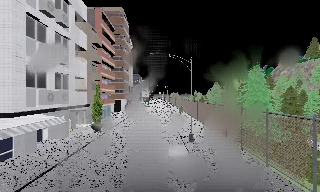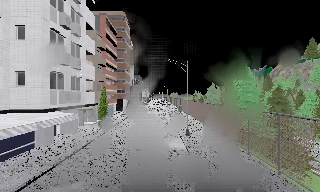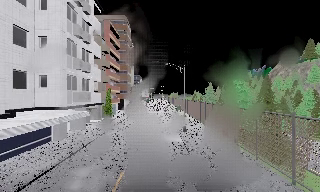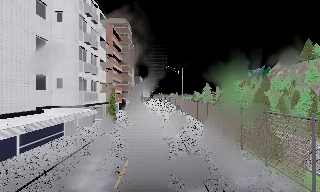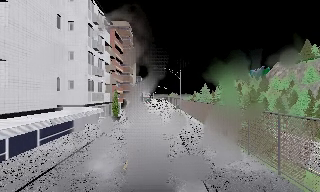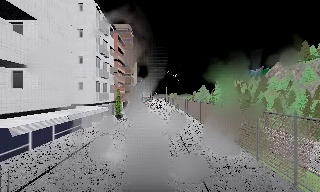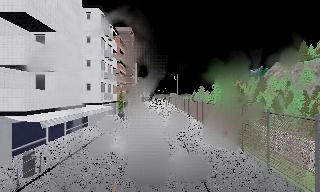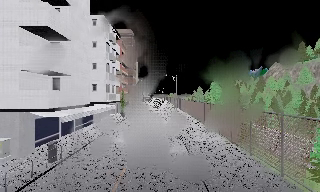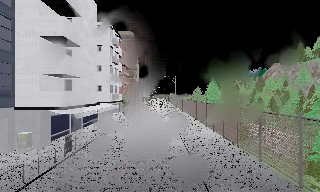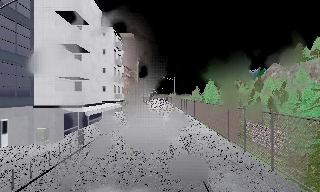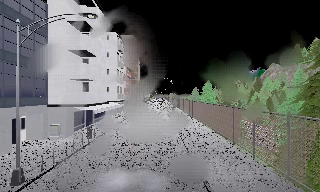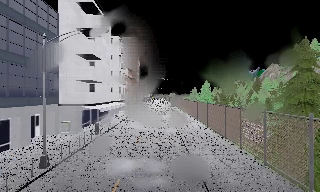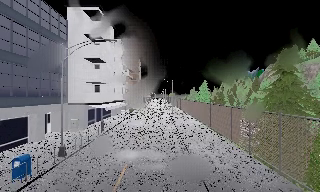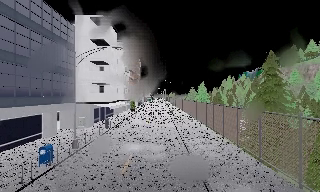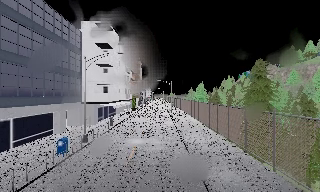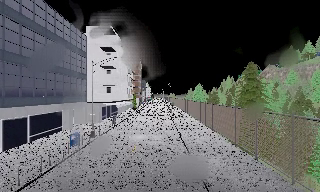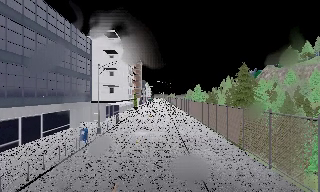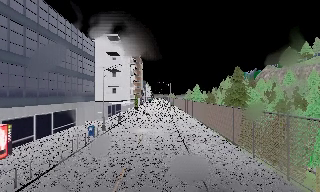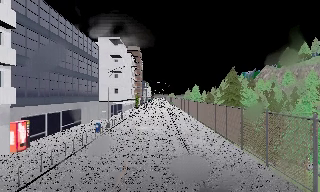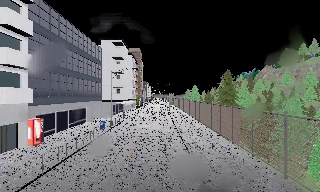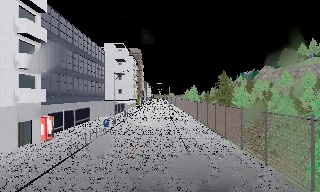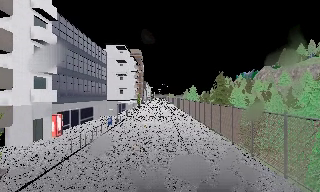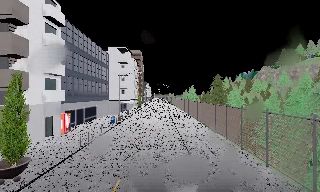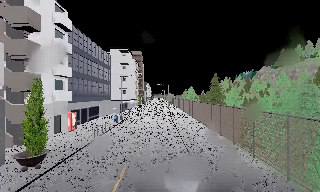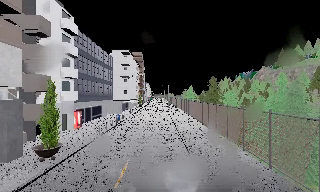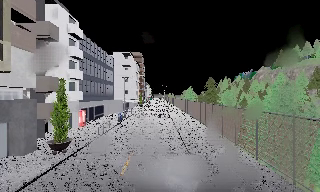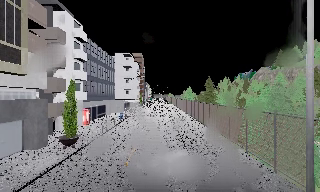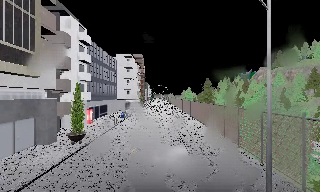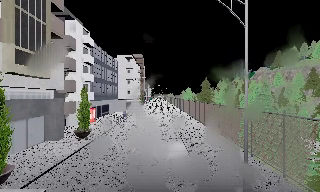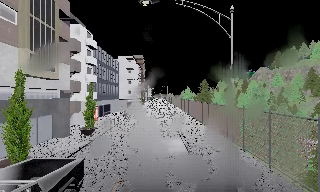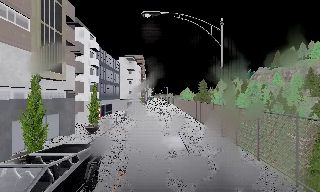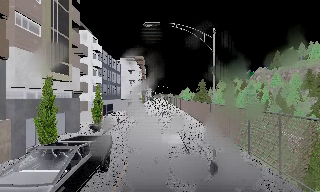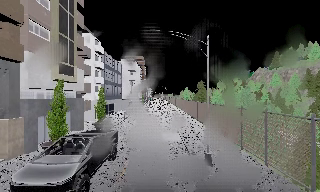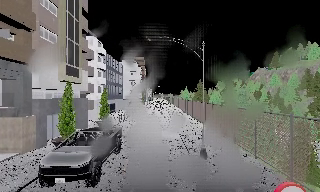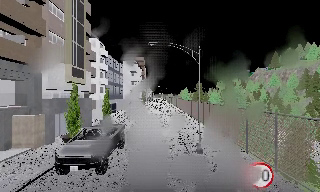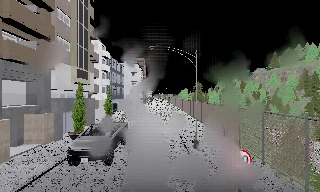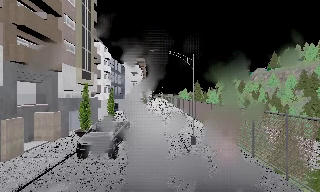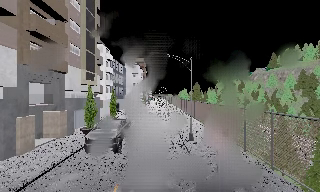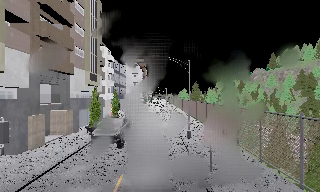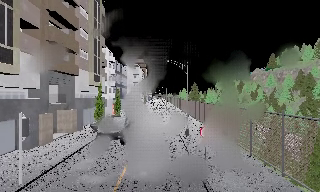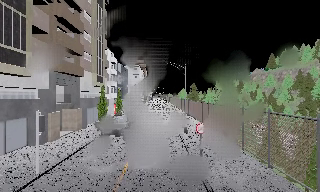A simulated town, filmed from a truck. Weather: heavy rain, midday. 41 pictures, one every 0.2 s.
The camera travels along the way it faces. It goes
backward.
0.0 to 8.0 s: The camera travels backward, about 55 m, so what stands in front gets smaller. It loses speed.
The film runs backward here.
